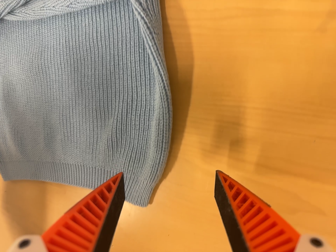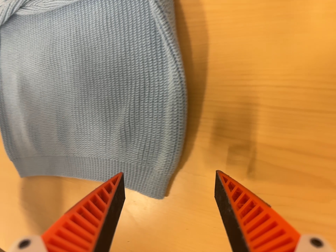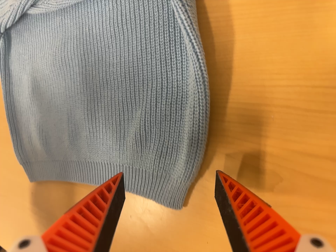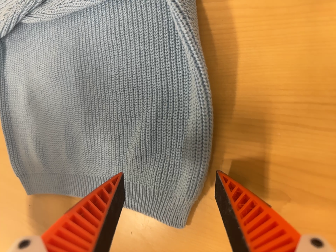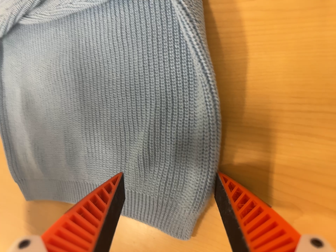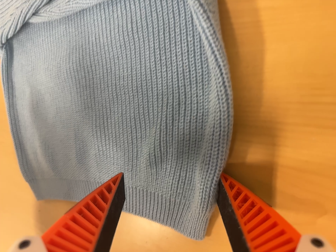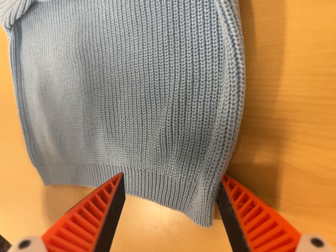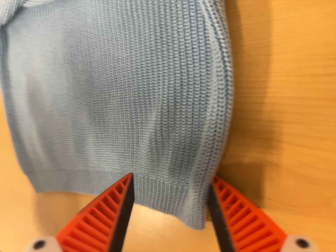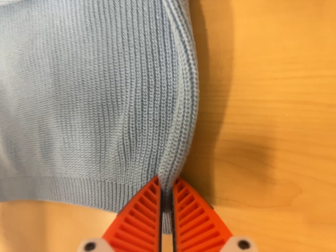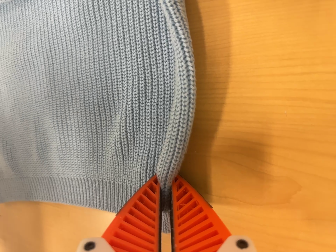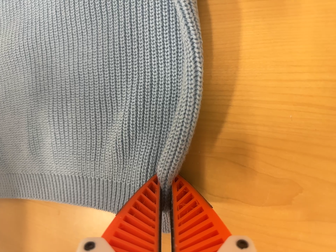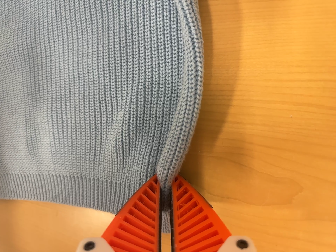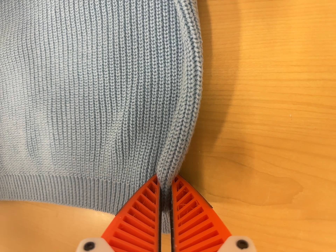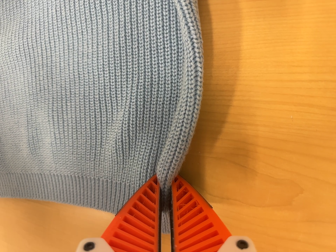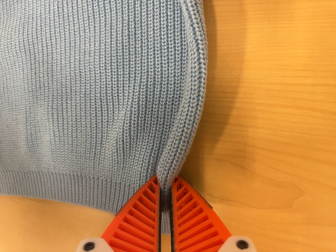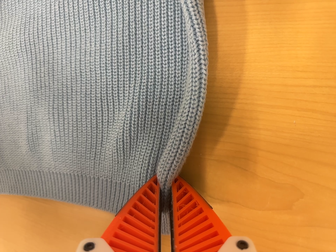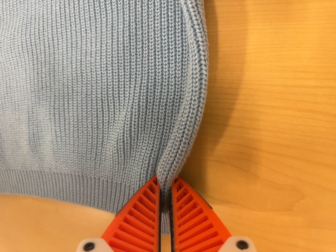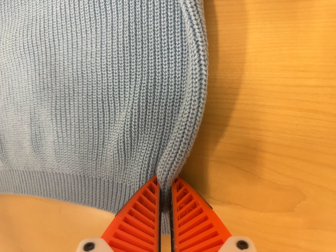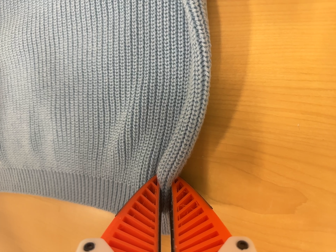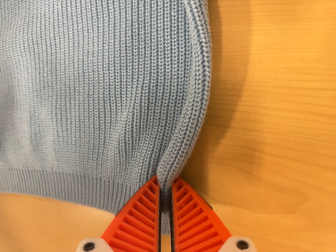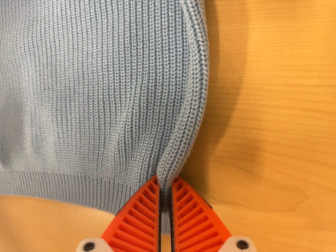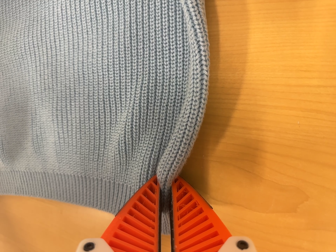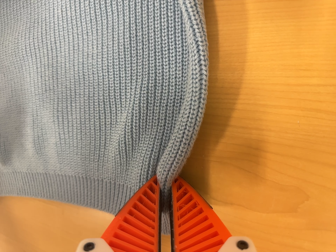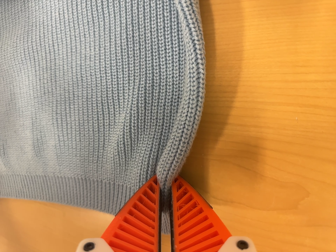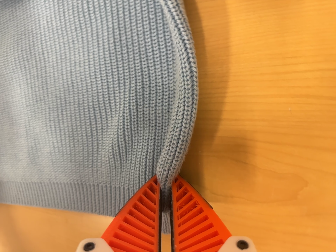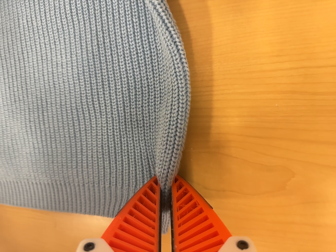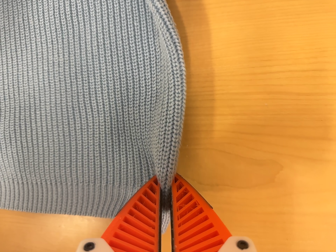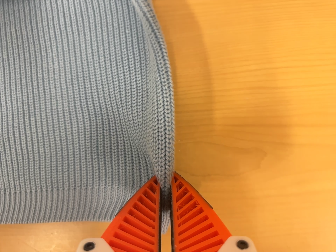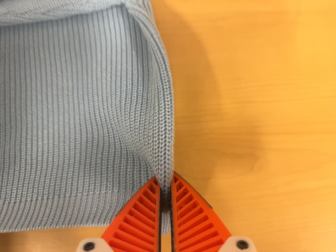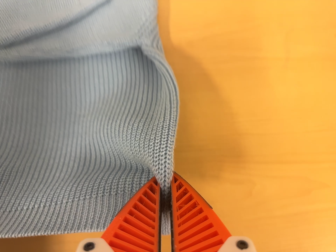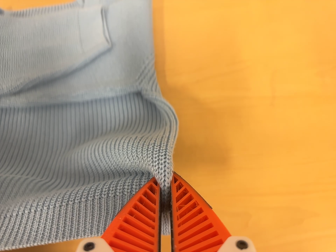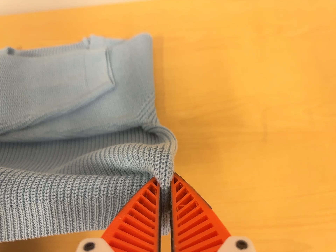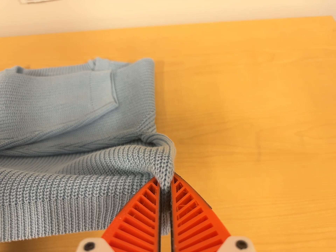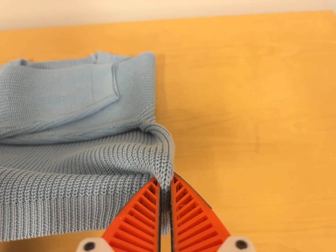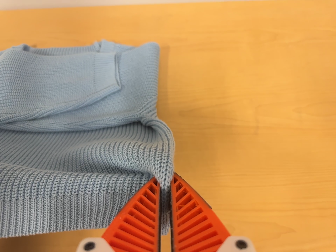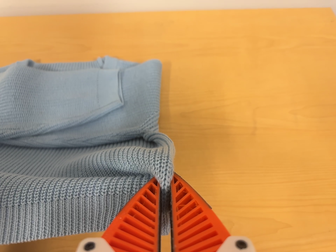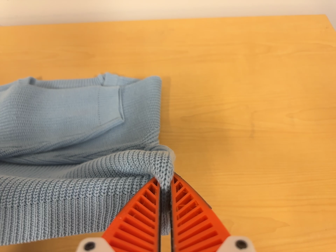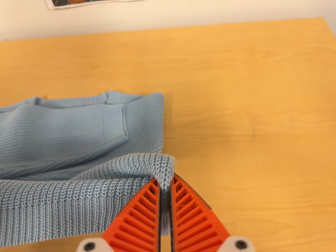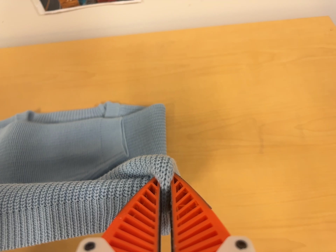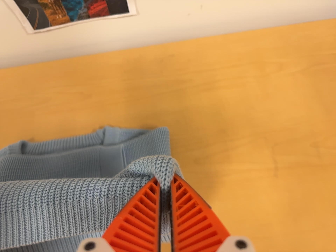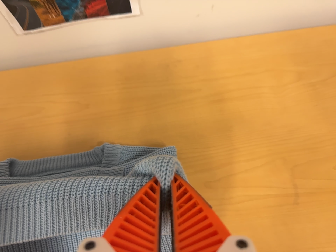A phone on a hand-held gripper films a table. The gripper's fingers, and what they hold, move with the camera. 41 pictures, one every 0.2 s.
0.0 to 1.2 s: The camera travels forward, about 8 cm, so what stands in front looms larger.
1.2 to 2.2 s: The camera swings to its right by about 15 degrees, and the scene slides to the left.
2.2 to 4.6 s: The camera shifts only a little, or ends up much as it began.
4.6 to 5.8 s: The camera pans to its right by about 25 degrees. It travels backward, to its left and toward the bottom of its view, about 14 cm, so what stands in front gets smaller. Its aim tips toward the top of its view by about 25 degrees, and the scene shifts downward.
5.8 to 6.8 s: The camera travels backward, about 8 cm, so what stands in front gets smaller. Its aim tips toward the top of its view by about 10 degrees, and the scene shifts downward.
6.8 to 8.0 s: The camera travels toward the top of its view and forward, about 12 cm, so close, fixed things drift downward.
The film runs forward here.
